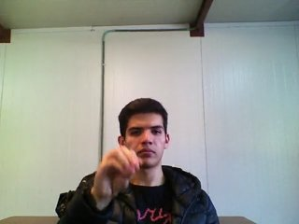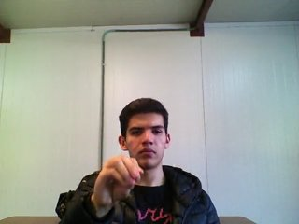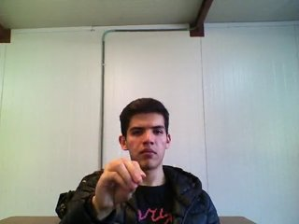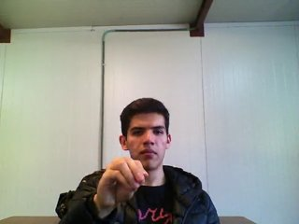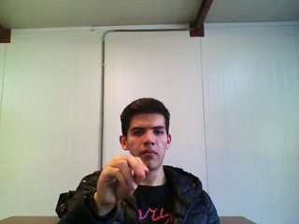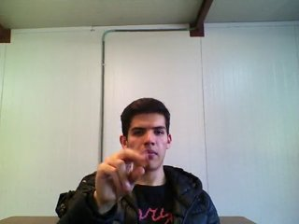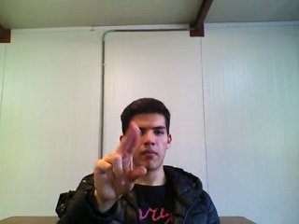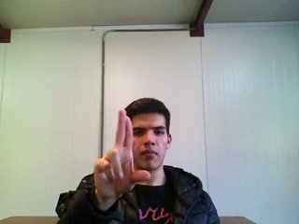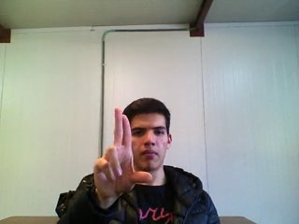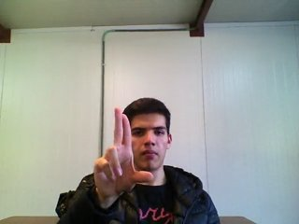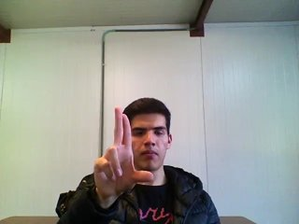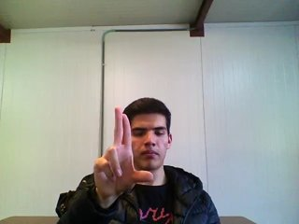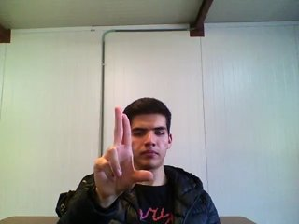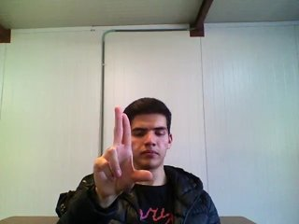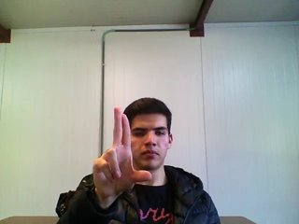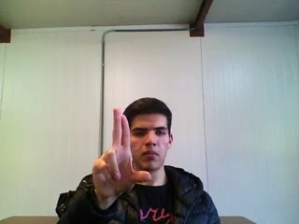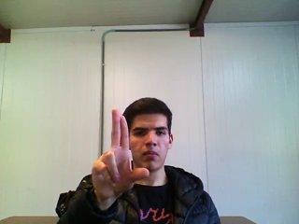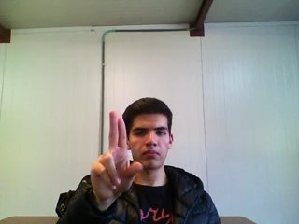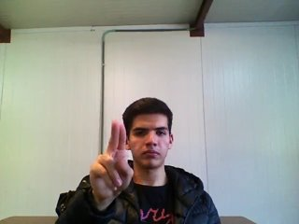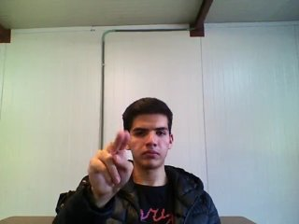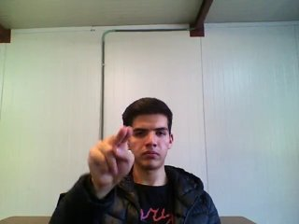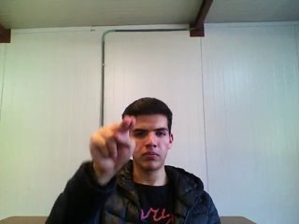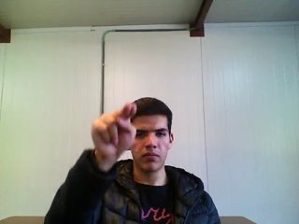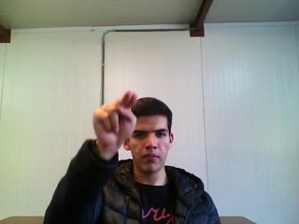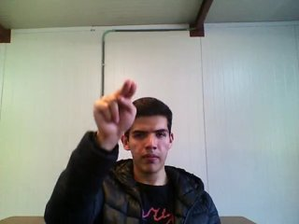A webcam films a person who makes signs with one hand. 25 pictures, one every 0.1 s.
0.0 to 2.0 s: Zoom in.
2.1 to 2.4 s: Pointing with two fingers.
